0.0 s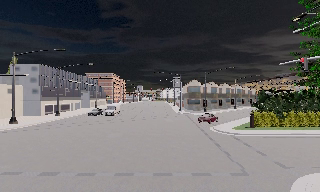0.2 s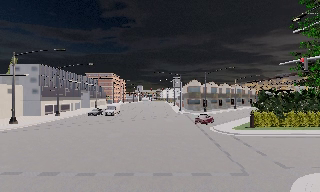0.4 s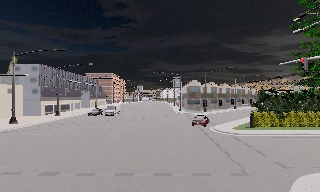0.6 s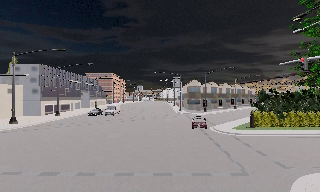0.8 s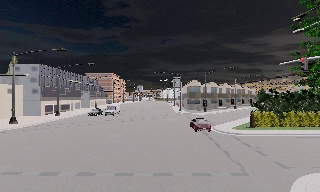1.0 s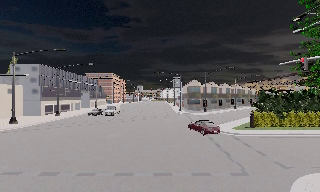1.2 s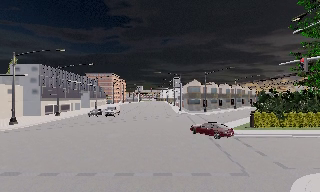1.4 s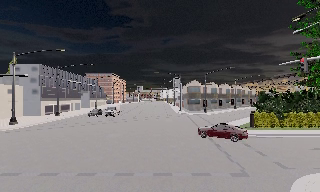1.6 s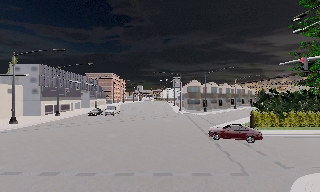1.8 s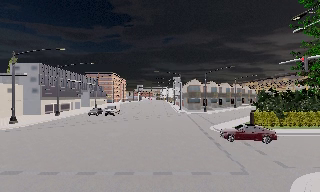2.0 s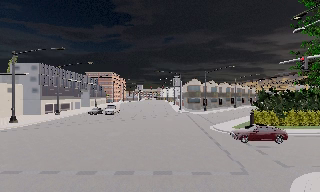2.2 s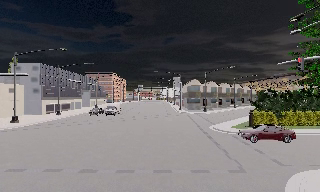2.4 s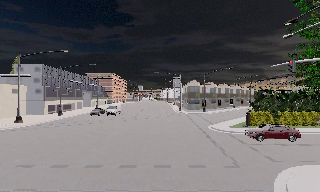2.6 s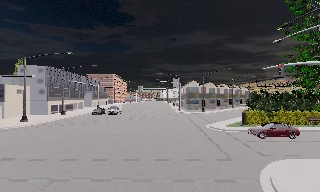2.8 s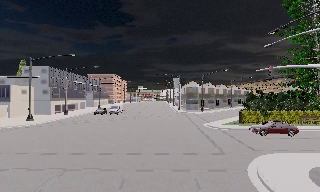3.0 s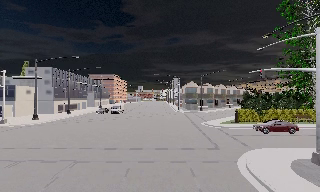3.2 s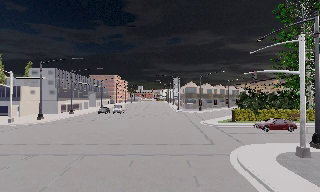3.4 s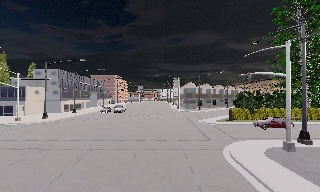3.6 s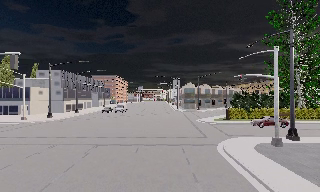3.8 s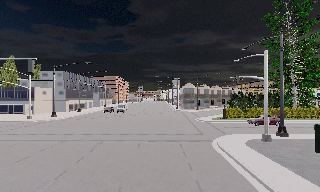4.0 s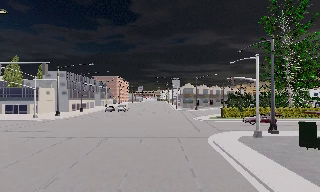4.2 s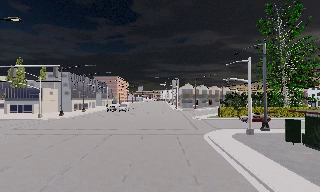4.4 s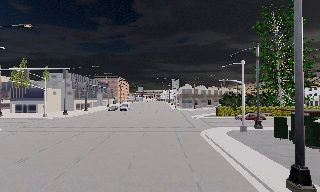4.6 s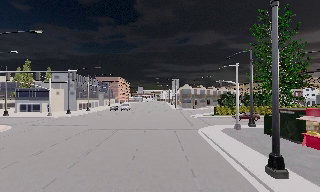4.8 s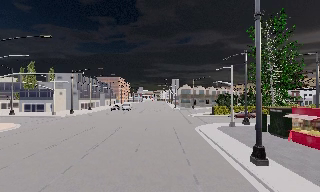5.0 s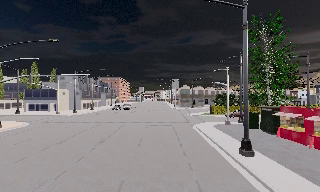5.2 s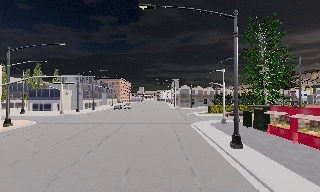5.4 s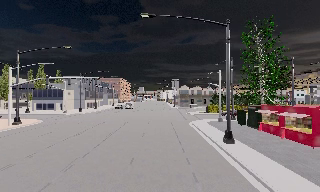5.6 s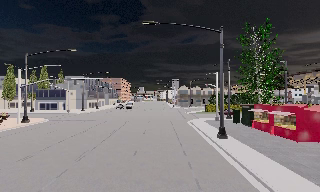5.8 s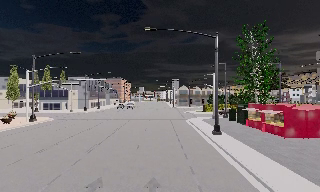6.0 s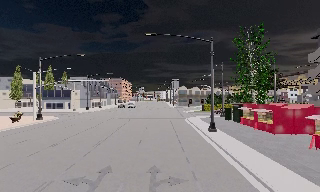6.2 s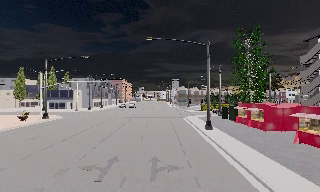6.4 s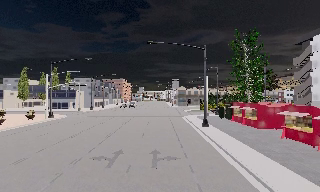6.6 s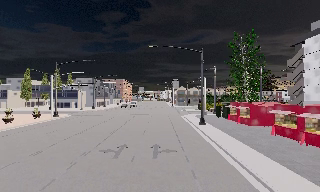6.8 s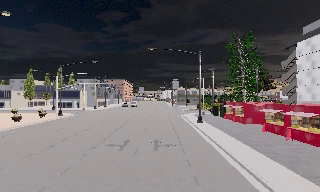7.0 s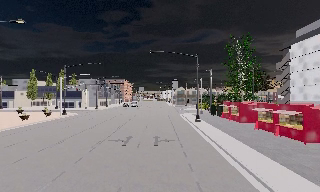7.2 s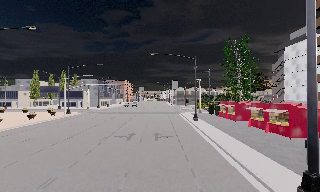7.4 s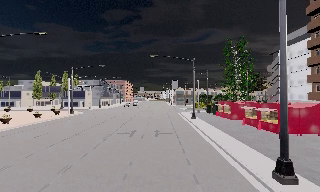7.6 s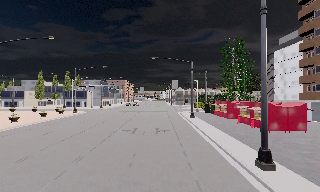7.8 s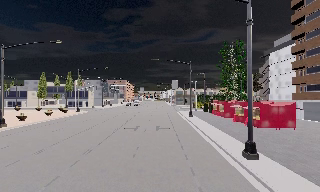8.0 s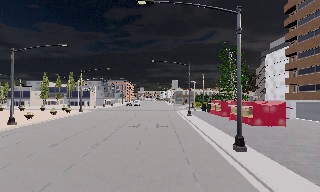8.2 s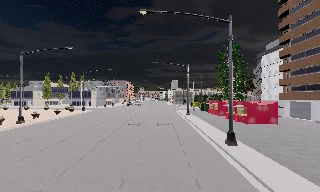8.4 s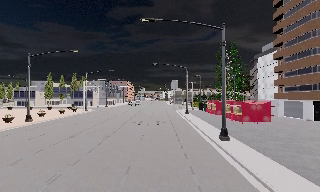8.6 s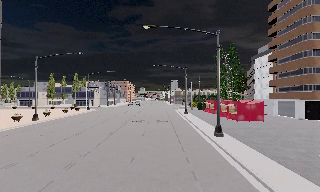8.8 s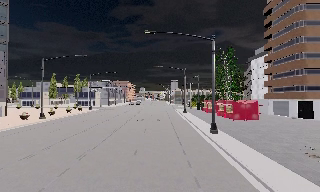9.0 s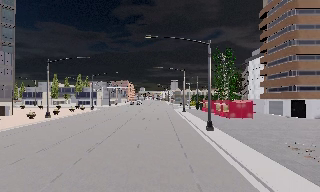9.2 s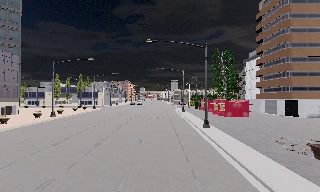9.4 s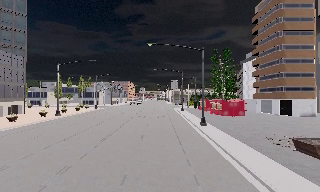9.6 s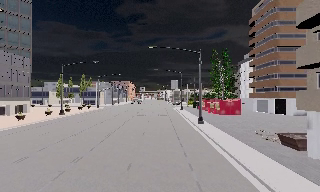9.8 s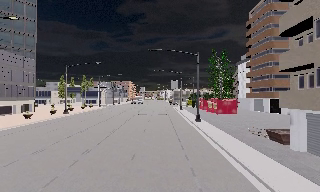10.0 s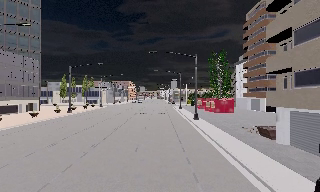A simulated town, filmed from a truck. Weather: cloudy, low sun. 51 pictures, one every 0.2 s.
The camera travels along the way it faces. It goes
backward.
0.0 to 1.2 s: The camera keeps its place and its aim.
1.2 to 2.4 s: The camera travels backward, about 1 m, so what stands in front gets smaller. It gains speed.
2.4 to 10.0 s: The camera travels backward, about 50 m, so what stands in front gets smaller.
The film runs backward here.
